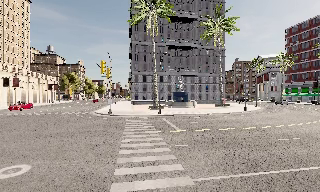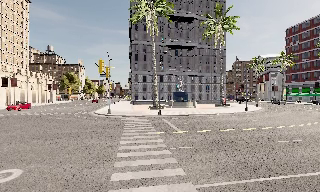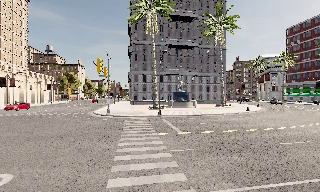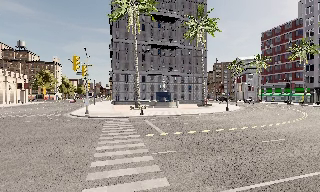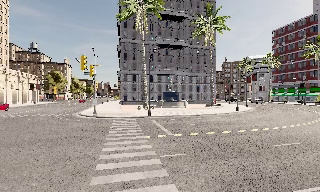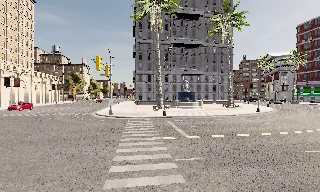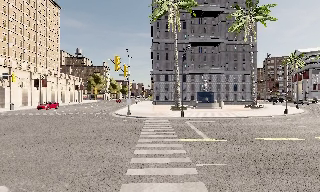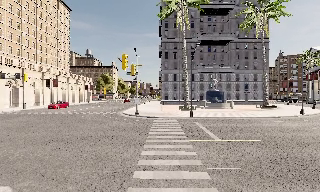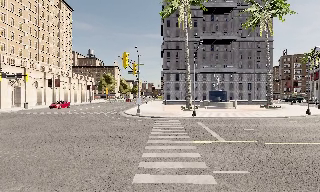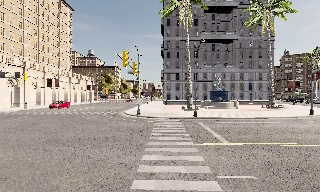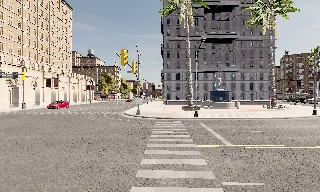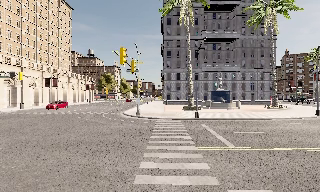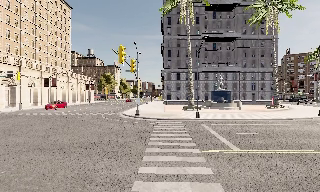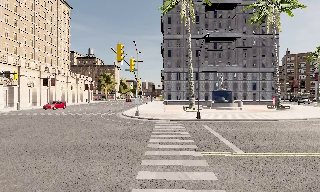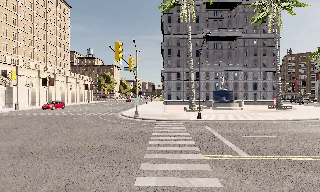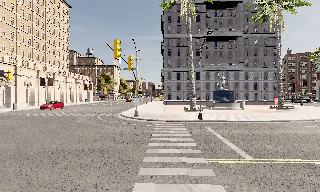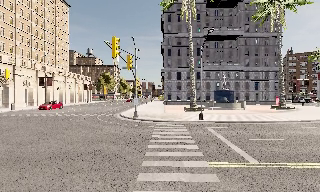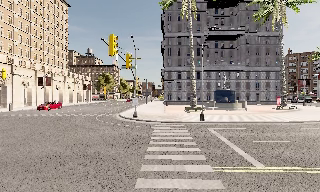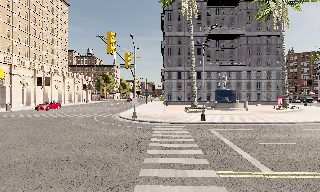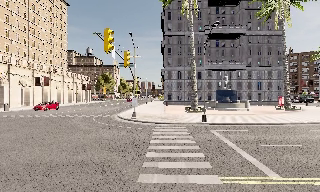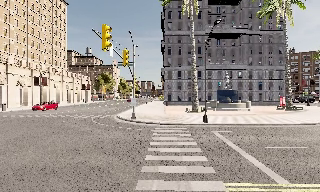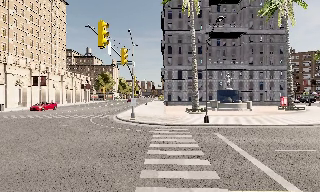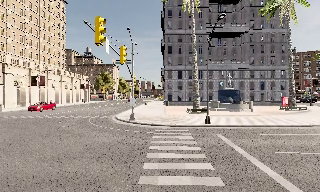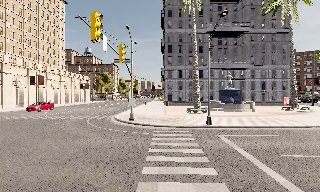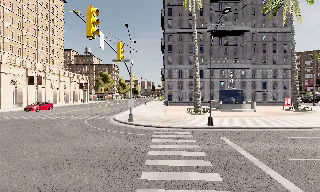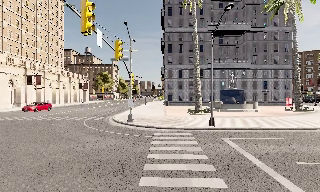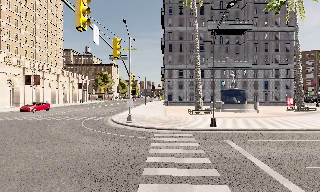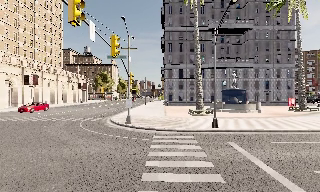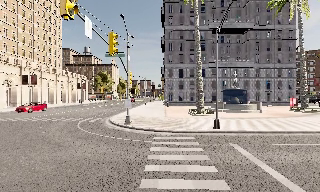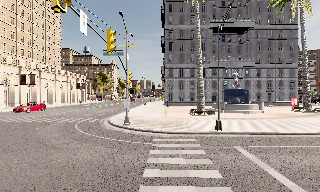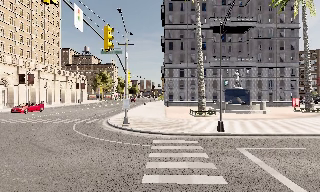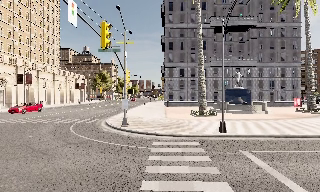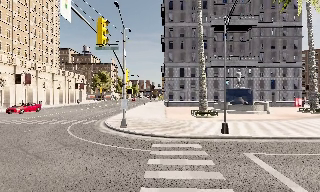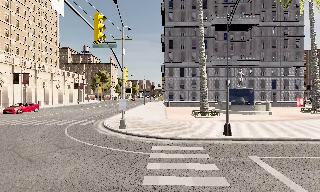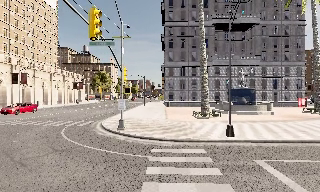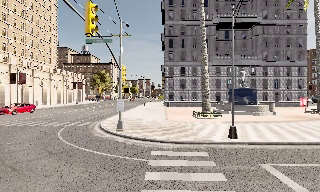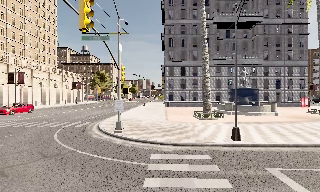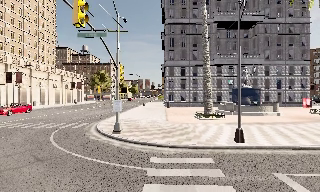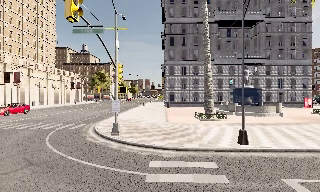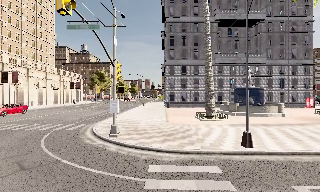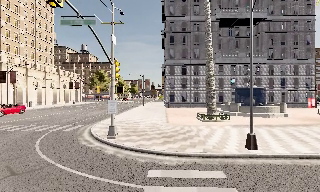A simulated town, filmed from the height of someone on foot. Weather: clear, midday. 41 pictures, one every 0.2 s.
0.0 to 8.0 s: The camera pans to its left, which is counterclockwise from overhead, by about 10 degrees. It travels forward, about 15 m, so what stands in front looms larger.
The film runs forward here.
